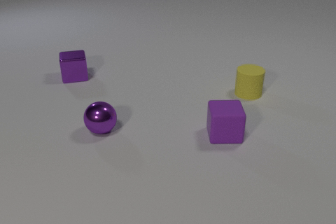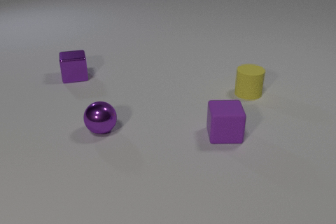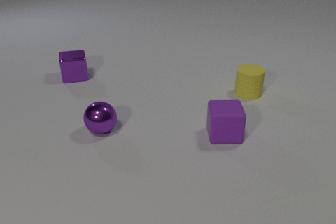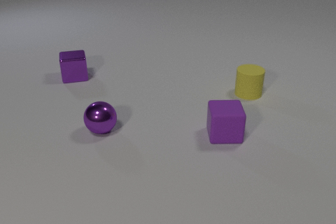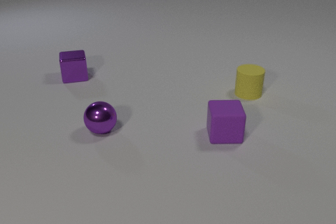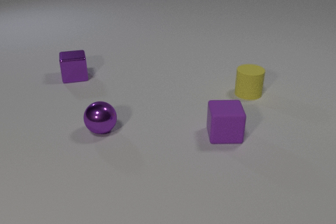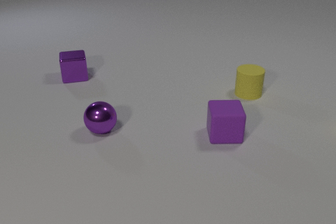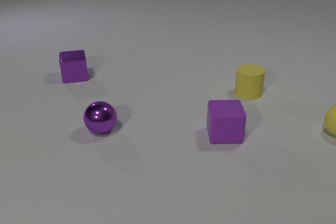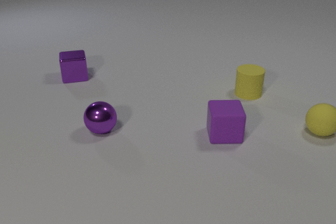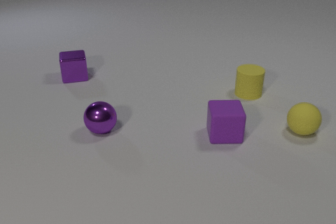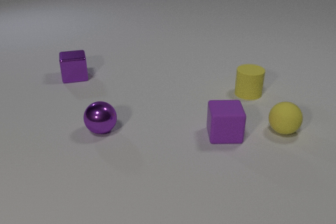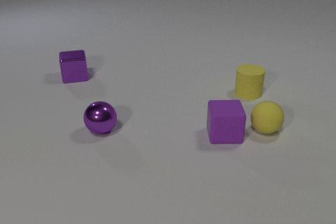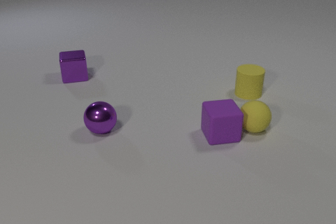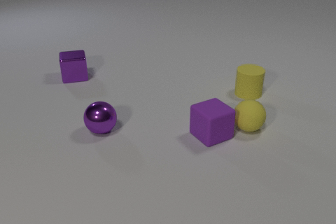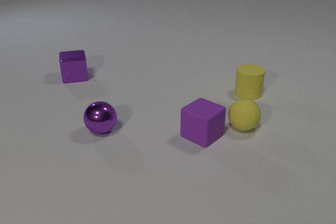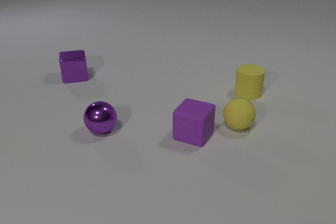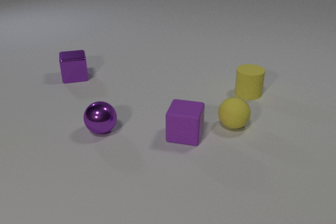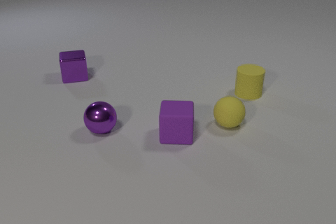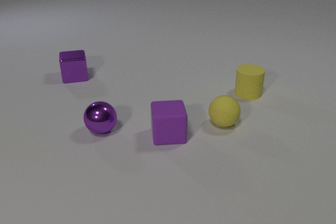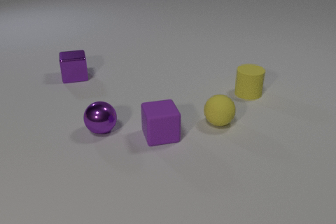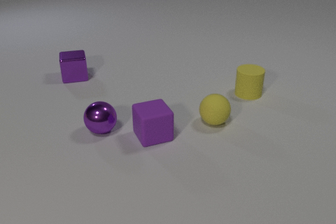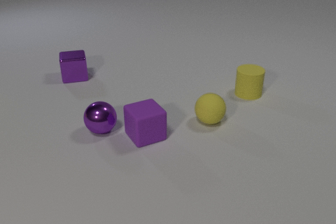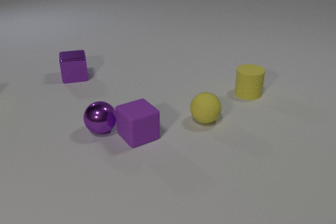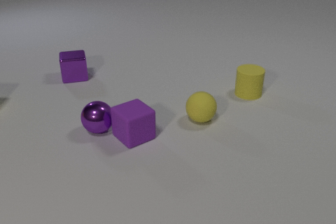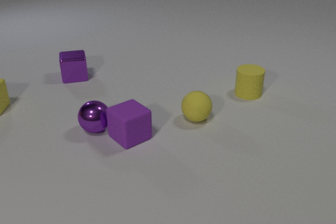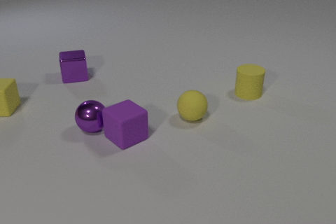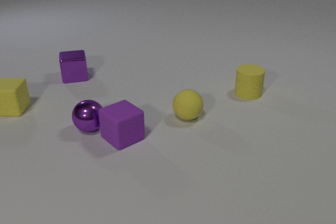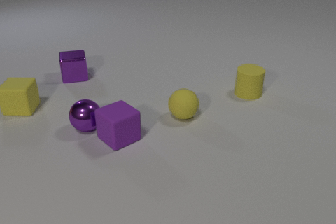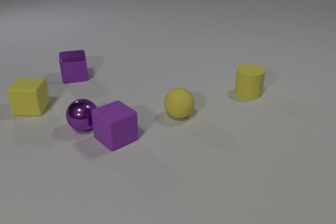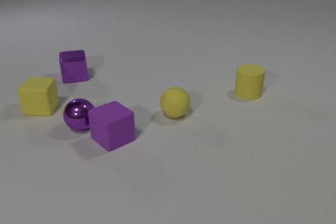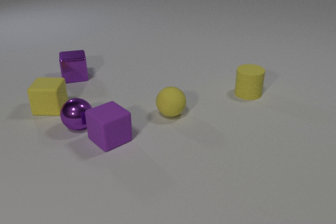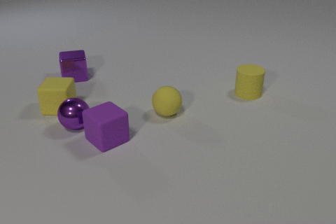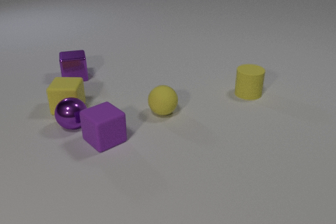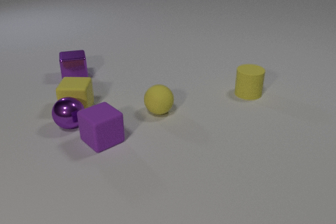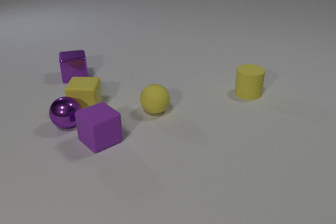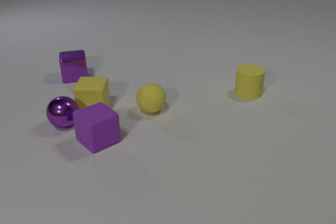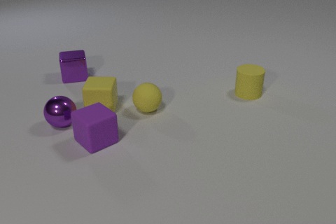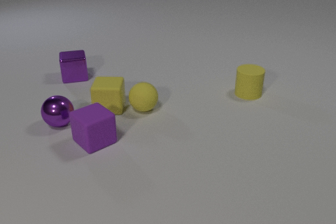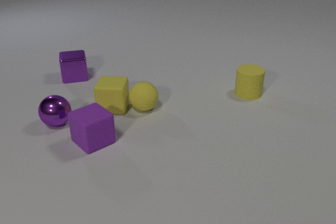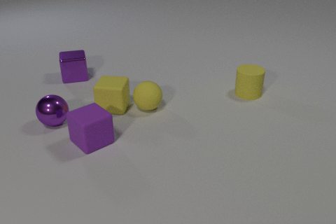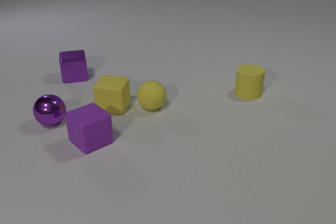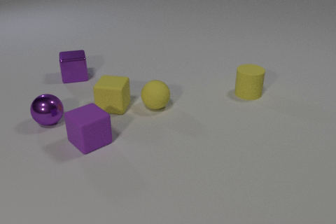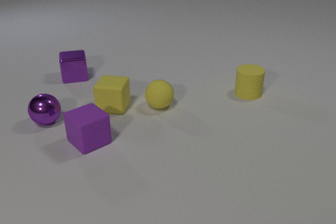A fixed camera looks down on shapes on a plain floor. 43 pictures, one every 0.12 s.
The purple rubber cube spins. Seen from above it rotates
counterclockwise.
The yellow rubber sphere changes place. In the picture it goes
to the left.
0.00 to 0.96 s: The yellow rubber sphere comes in at the right edge, rolls to the left.
0.96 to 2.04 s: The yellow rubber sphere rolls to the left. The purple rubber cube slides to the left, spins so that its near face slides to the right, counterclockwise seen from above. The yellow rubber sphere and the purple rubber cube collide.
2.04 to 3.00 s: The yellow rubber sphere rolls to the left. The purple rubber cube slides to the left, spins so that its near face slides to the right, counterclockwise seen from above. The yellow rubber cube comes in at the left edge, slides to the right and toward the camera. The purple metal sphere rolls to the left. The purple rubber cube and the purple metal sphere collide.
3.00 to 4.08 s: The yellow rubber sphere rolls to the left. The purple rubber cube slides to the left. The yellow rubber cube slides to the right. The purple metal sphere rolls to the left and away from the camera.
4.08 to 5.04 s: The yellow rubber sphere rolls away from the camera. The purple rubber cube slides to the left. The yellow rubber cube slides to the right. The purple metal sphere rolls to the left and away from the camera. The yellow rubber sphere and the yellow rubber cube collide.
What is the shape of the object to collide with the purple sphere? cube.
Are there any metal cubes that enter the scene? no.
What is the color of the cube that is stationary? purple.
